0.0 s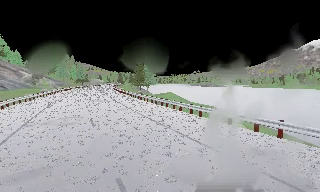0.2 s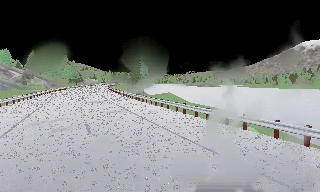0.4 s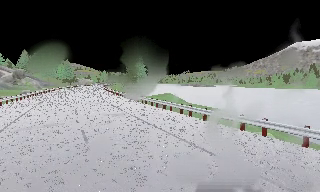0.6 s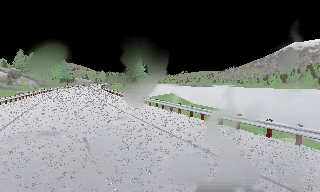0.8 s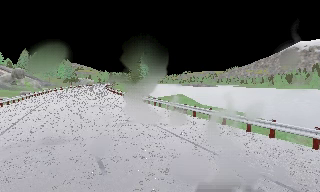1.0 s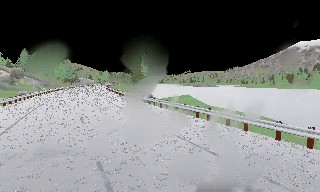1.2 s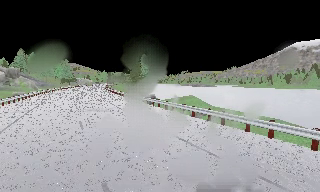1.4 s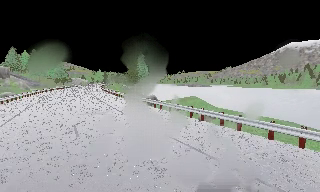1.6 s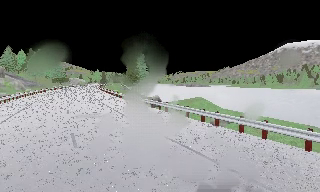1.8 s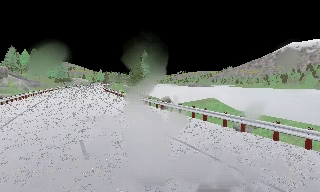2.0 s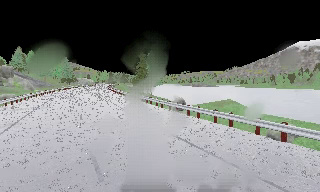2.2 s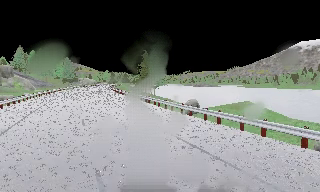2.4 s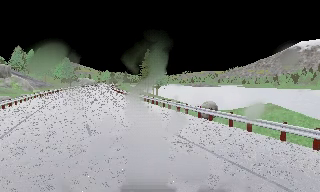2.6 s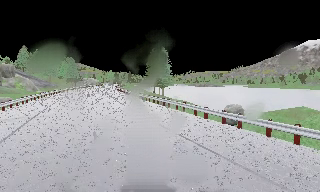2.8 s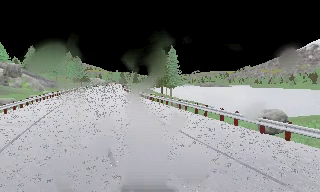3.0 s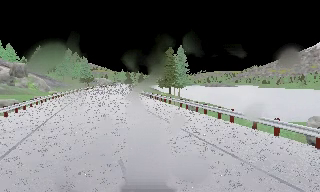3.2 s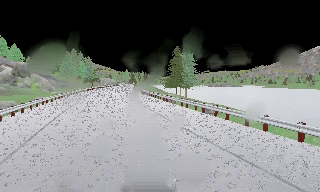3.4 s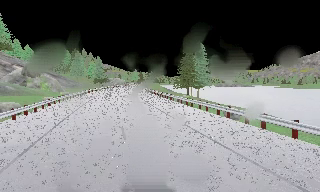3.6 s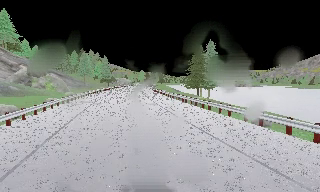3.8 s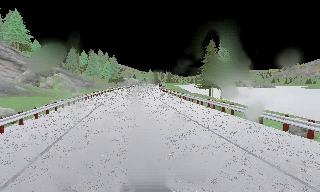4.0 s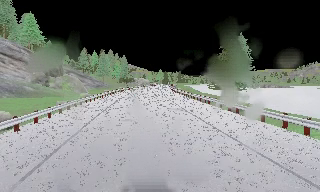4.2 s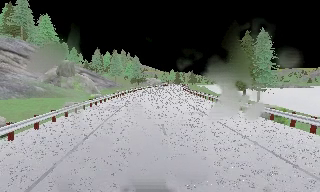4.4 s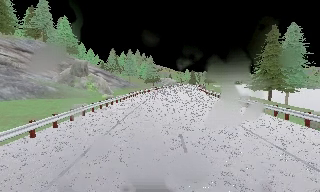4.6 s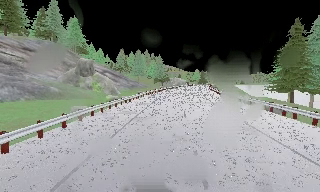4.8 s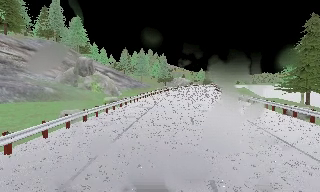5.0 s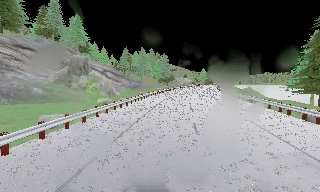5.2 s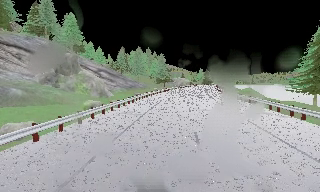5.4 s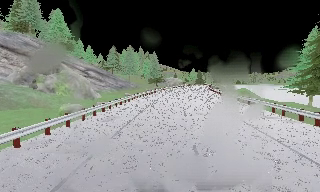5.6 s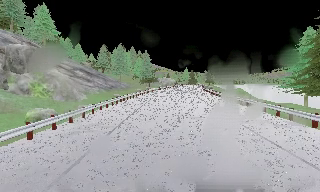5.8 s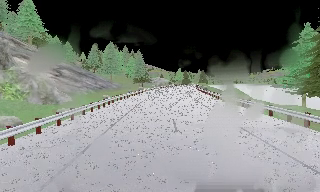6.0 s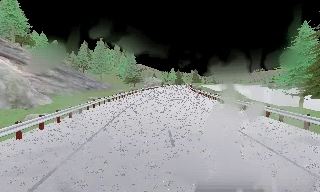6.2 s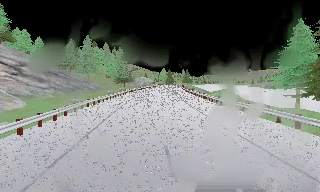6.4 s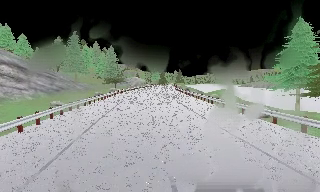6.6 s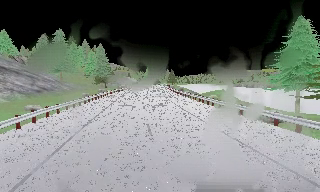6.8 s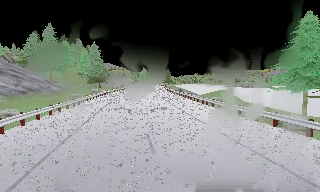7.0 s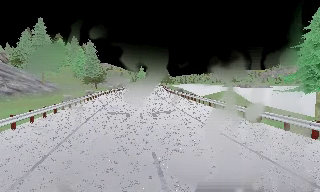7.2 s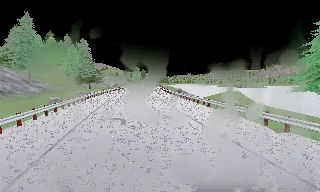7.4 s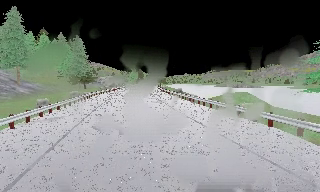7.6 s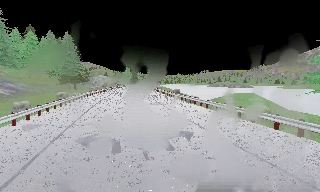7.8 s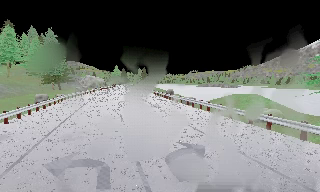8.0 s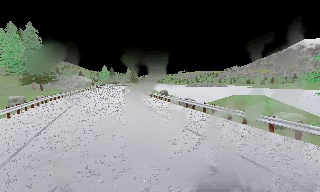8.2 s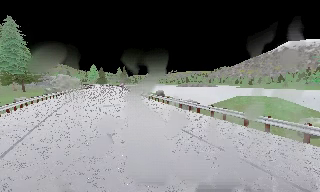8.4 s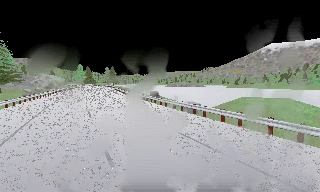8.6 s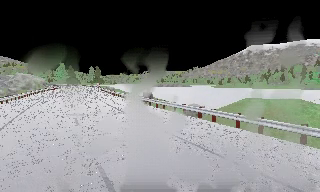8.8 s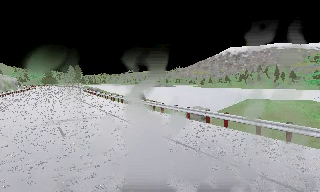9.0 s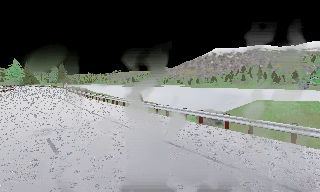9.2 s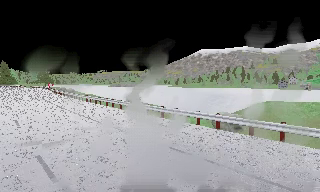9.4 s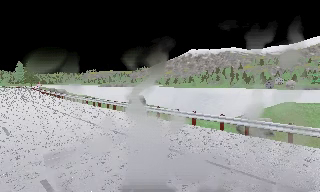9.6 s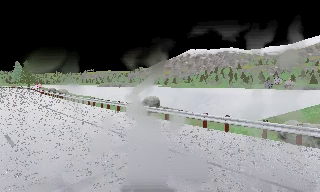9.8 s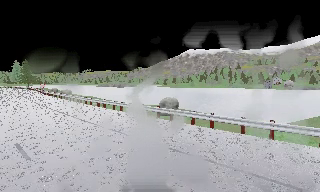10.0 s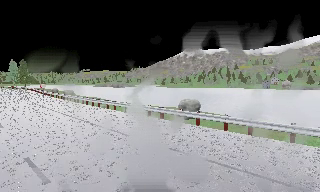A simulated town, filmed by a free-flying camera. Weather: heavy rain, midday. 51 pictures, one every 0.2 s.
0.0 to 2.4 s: The camera travels forward and to its left, about 16 m, so what stands in front looms larger.
2.4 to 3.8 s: The camera swings to its left by about 15 degrees, and the scene slides to the right. It travels forward and to its left, about 12 m, so what stands in front looms larger.
3.8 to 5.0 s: The camera swings to its left by about 20 degrees, and the scene slides to the right. It travels forward, about 10 m, so what stands in front looms larger.
5.0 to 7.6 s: The camera pans to its right, which is clockwise from overhead, by about 25 degrees. It travels forward, about 25 m, so what stands in front looms larger.
7.6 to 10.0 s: The camera pans to its right, which is clockwise from overhead, by about 40 degrees. It travels forward and to its left, about 20 m.
The film runs forward here.
